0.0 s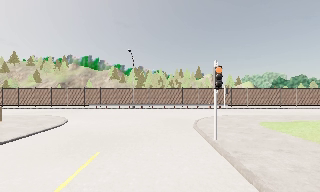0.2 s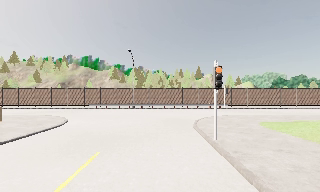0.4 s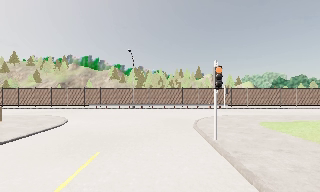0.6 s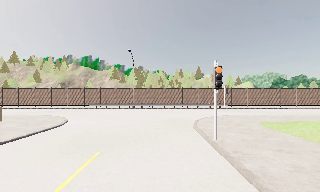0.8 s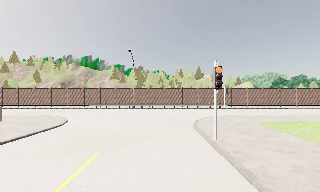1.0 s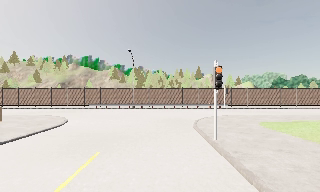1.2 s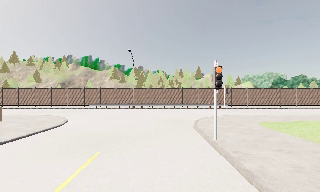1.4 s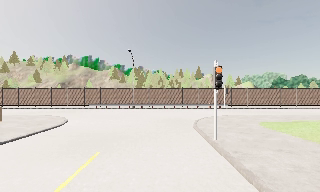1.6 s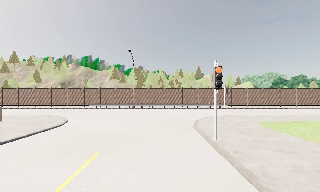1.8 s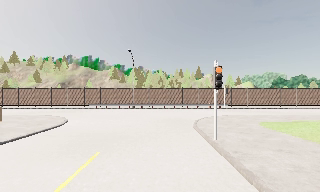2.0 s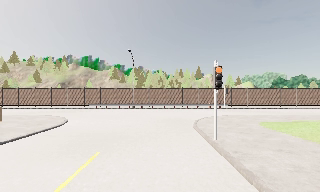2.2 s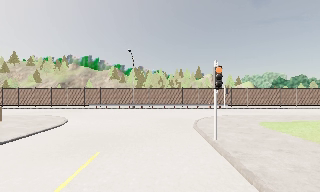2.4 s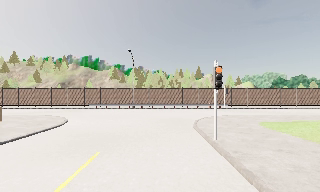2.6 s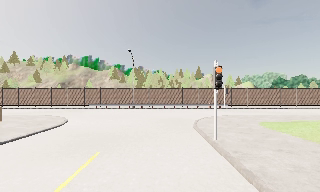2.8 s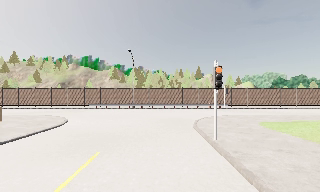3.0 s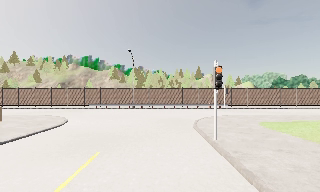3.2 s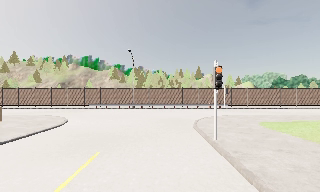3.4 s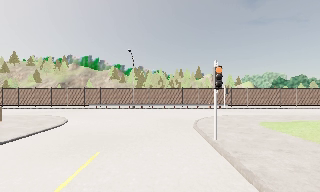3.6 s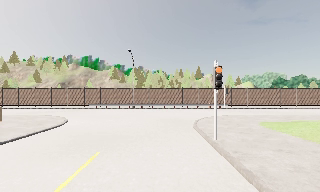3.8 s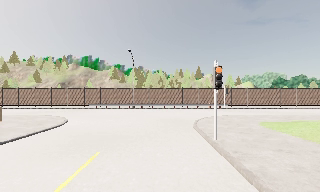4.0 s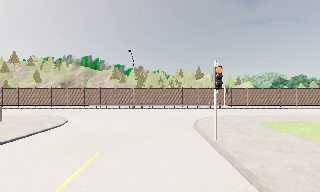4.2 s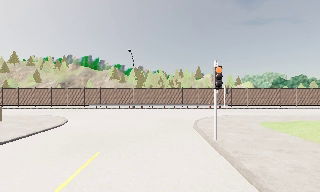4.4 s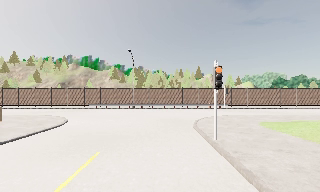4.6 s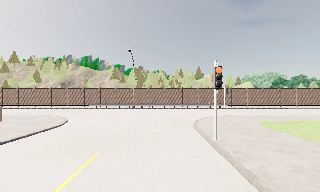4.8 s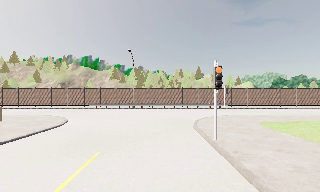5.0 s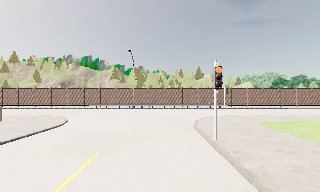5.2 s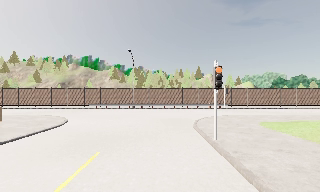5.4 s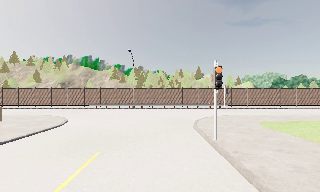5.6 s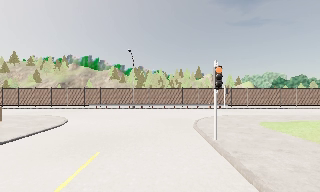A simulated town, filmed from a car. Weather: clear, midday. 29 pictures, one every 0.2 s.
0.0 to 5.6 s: The camera keeps its place and its aim.
The film runs backward here.
